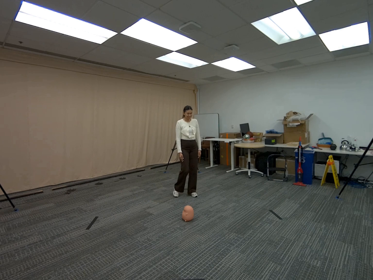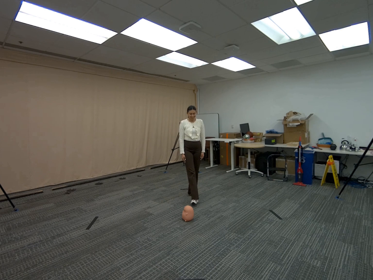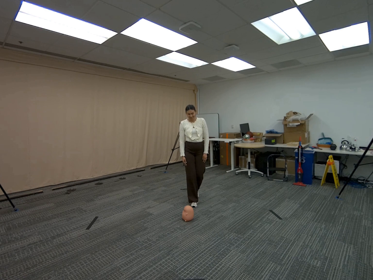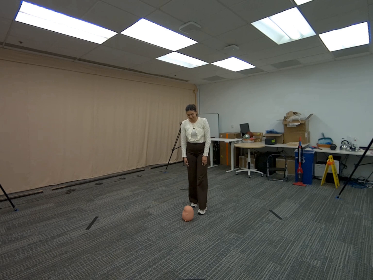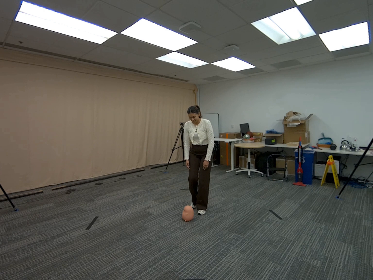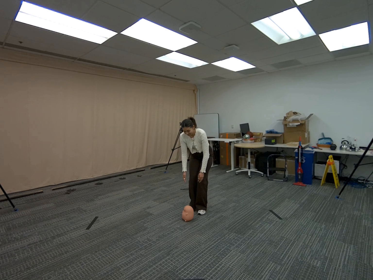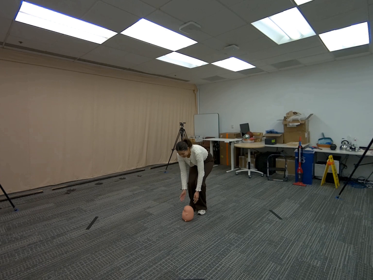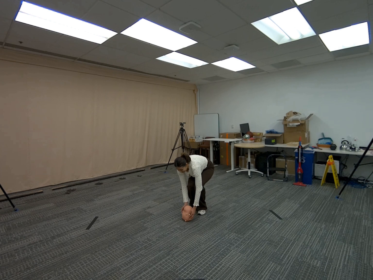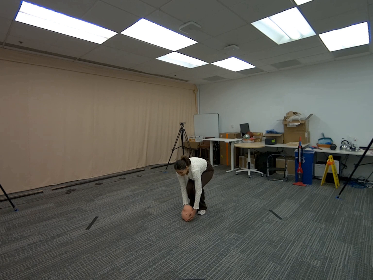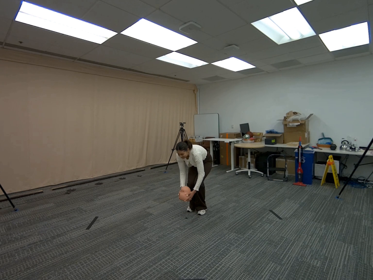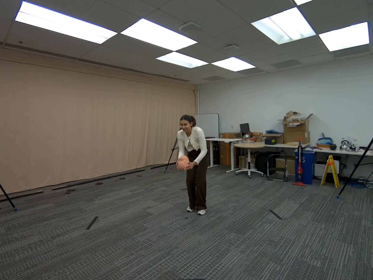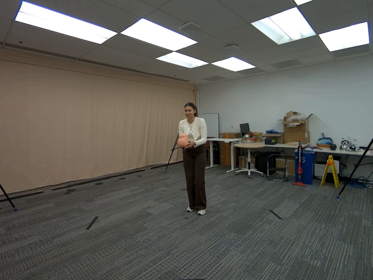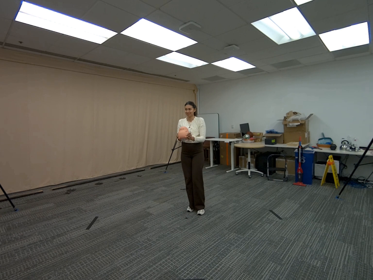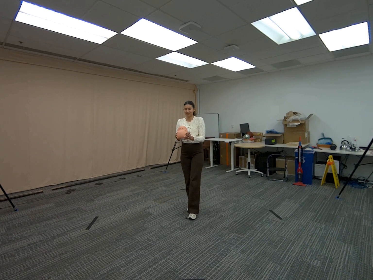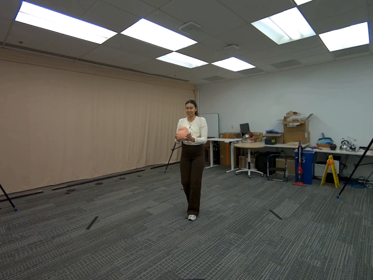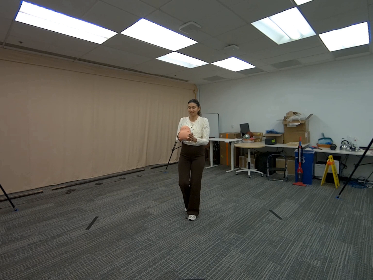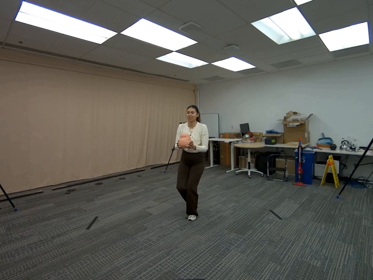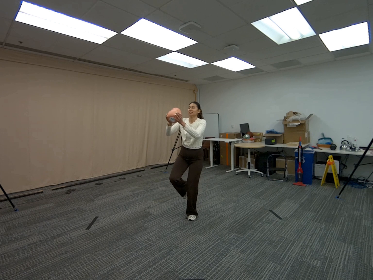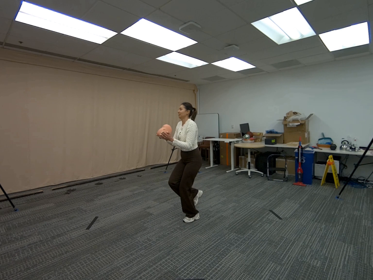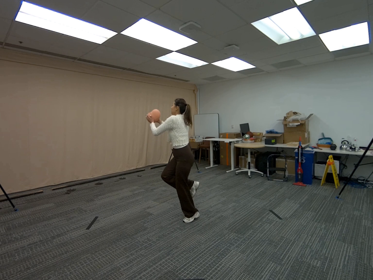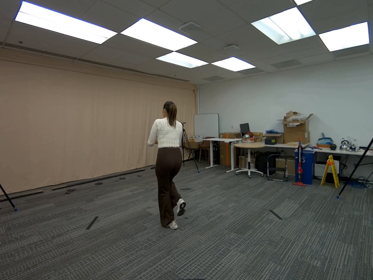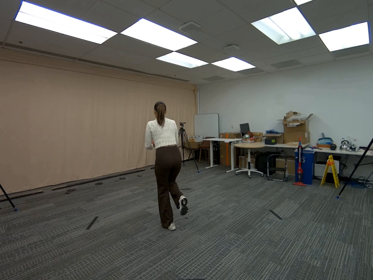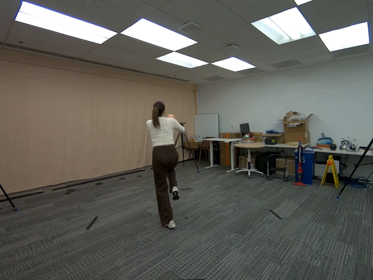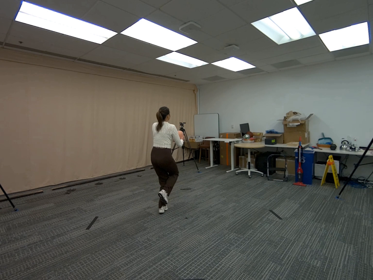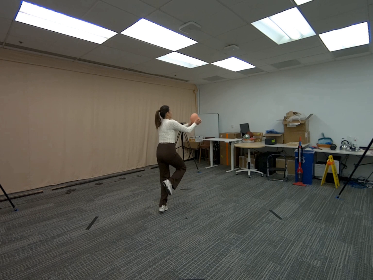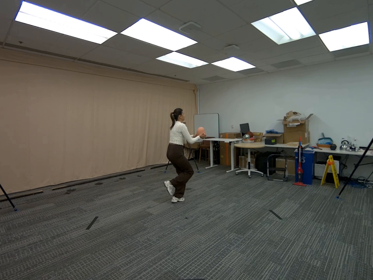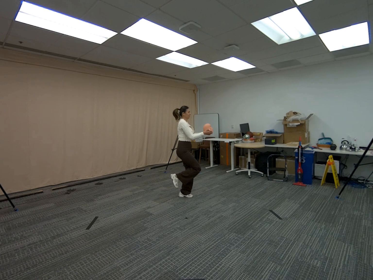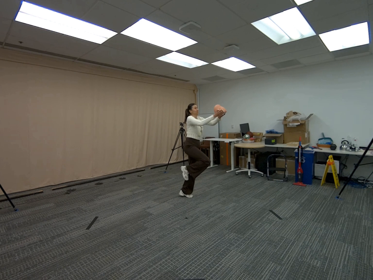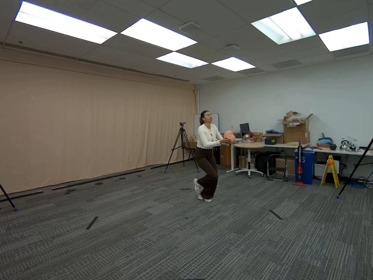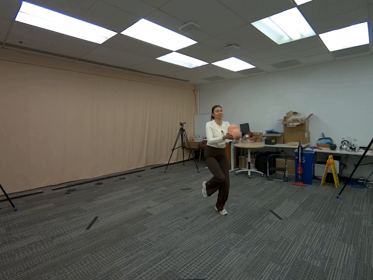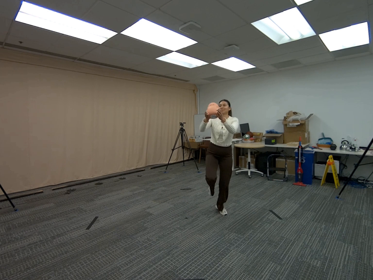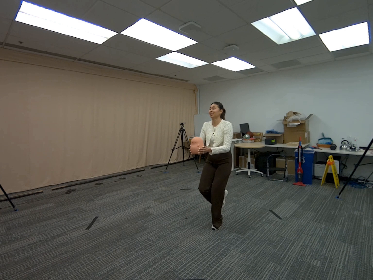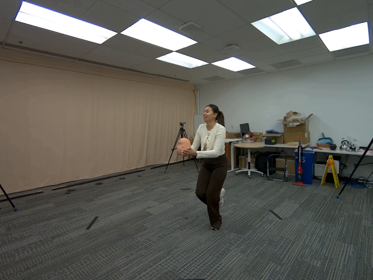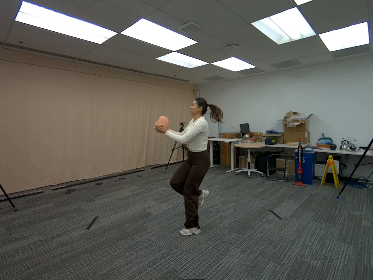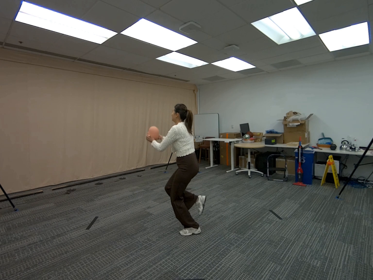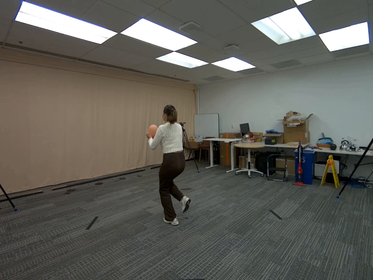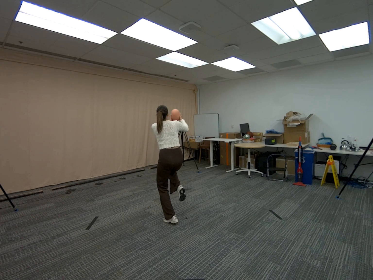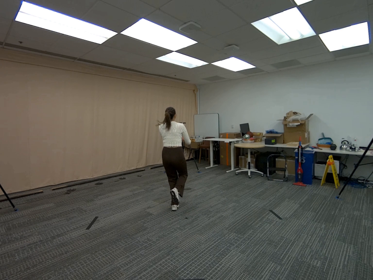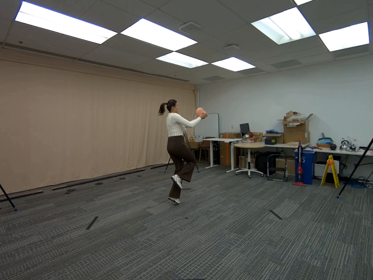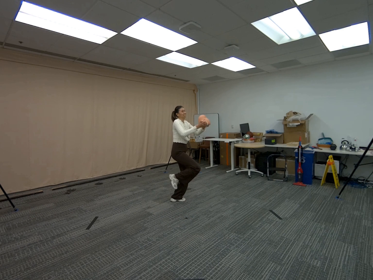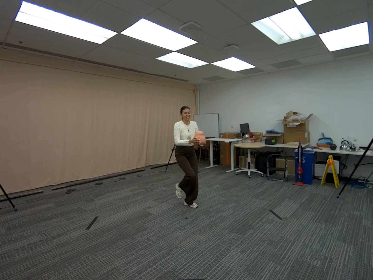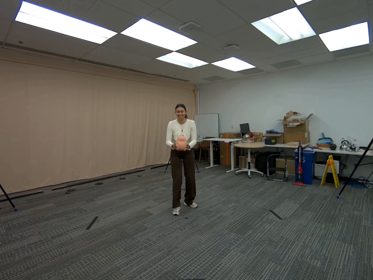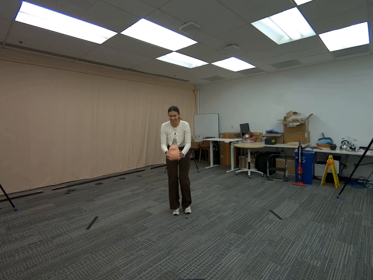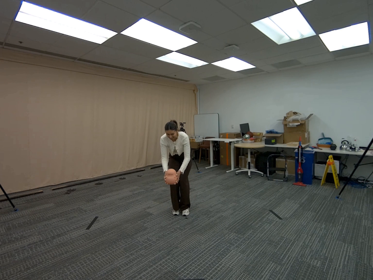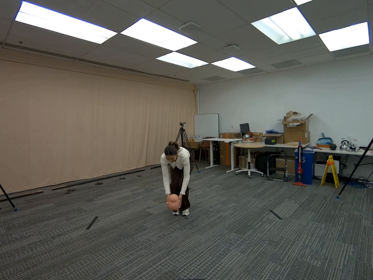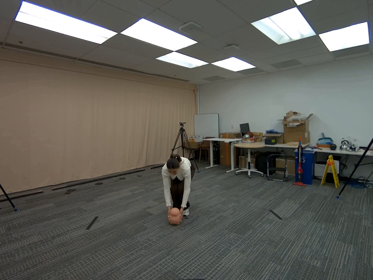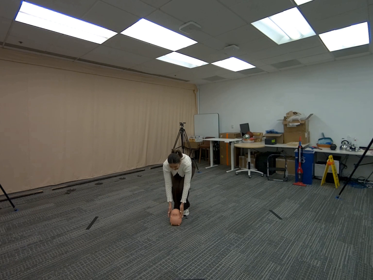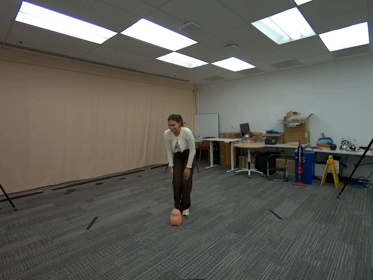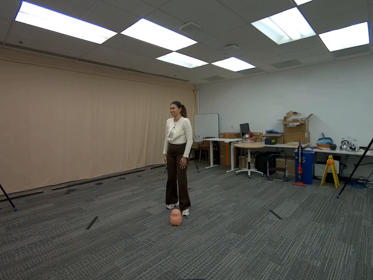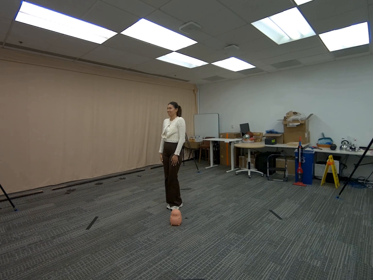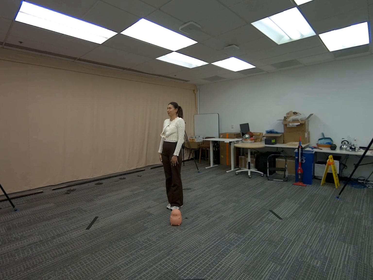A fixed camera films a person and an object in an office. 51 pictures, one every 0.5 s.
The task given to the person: Walk over to the potato light and pick it up from the floor. Grab the potato light with both hands and hop in a circle with your left foot. Place the potato light back on the floor.
